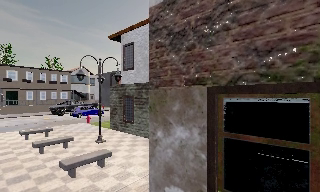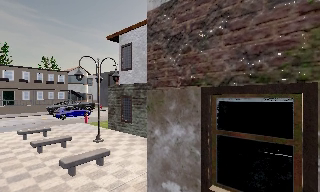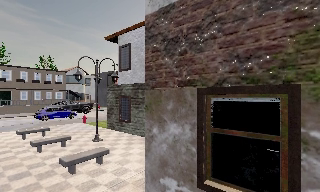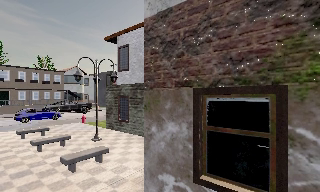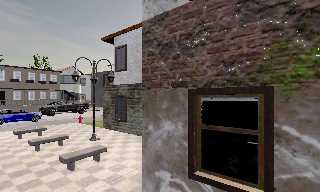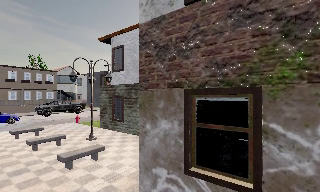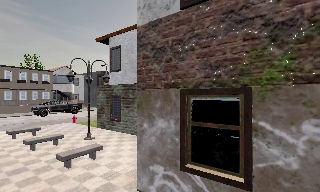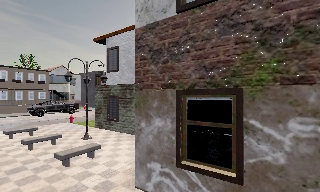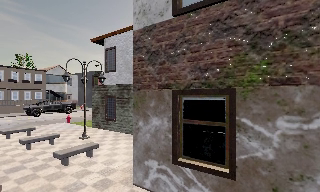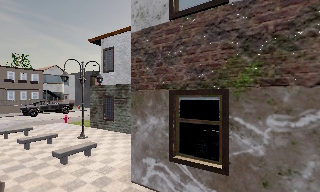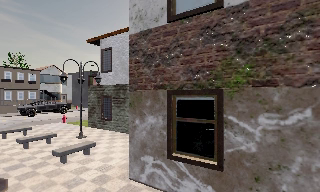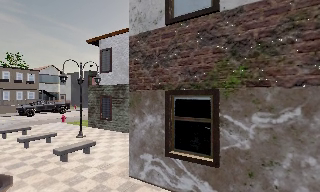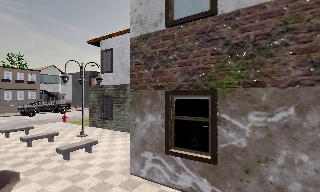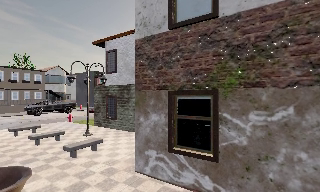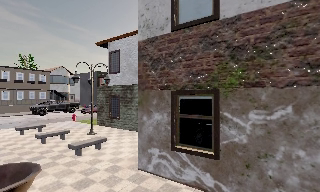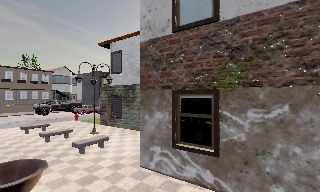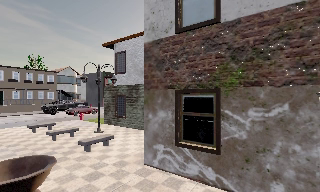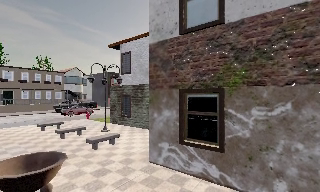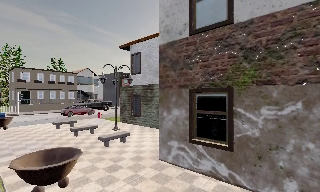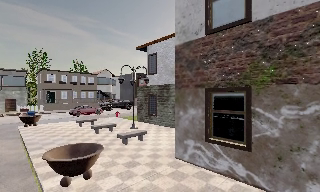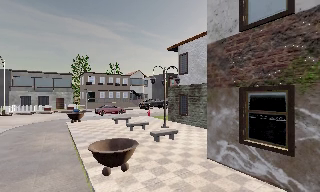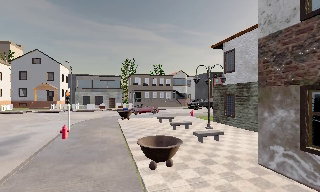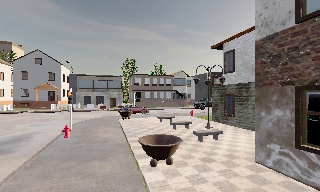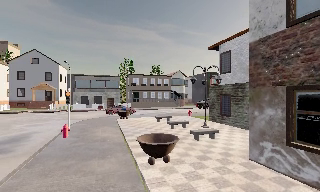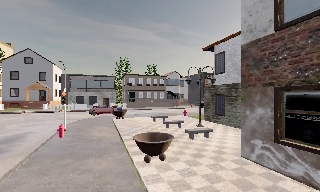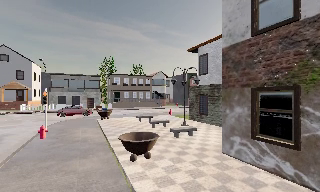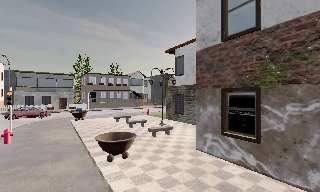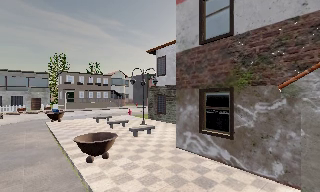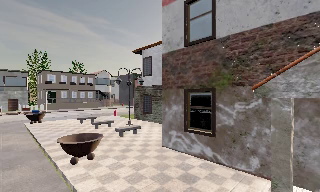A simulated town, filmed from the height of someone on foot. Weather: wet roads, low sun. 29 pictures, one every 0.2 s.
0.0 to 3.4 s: The camera travels backward, about 2.5 m, so what stands in front gets smaller.
3.4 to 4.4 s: The scene slides to the right, as the camera pans about 35 degrees to its left. It travels backward, about 1 m.
4.4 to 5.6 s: The scene slides to the left, as the camera pans about 25 degrees to its right. It travels backward, about 1 m, so what stands in front gets smaller.
The film runs backward here.
